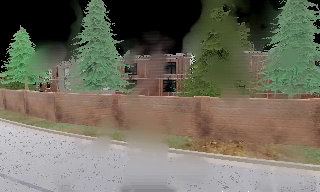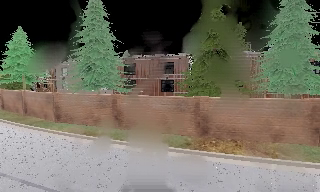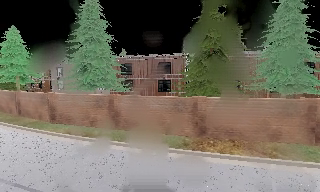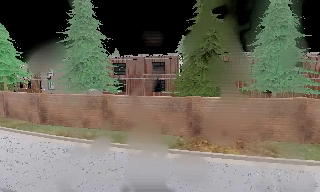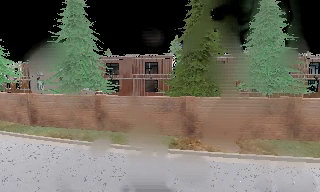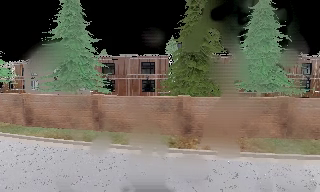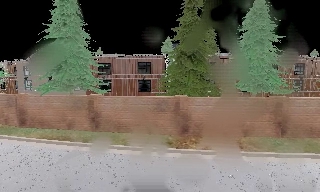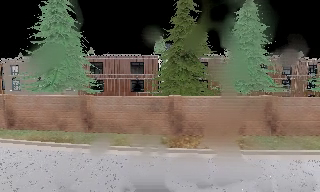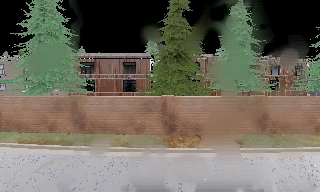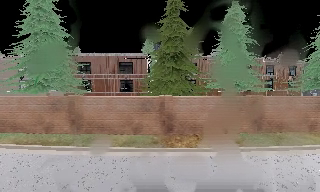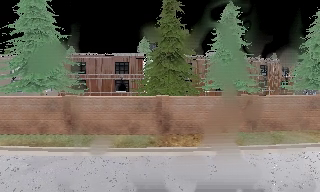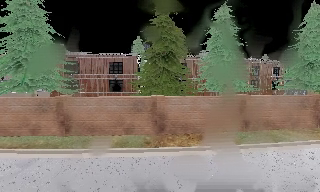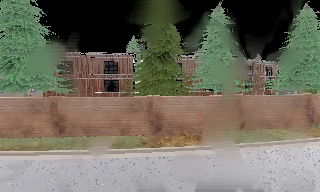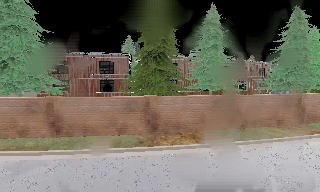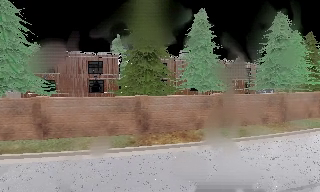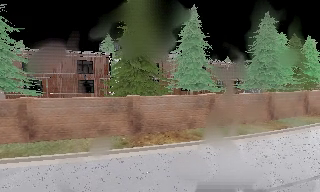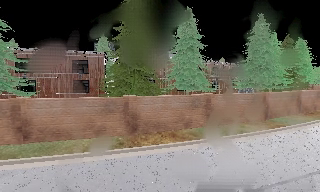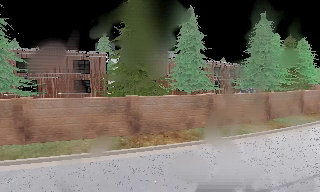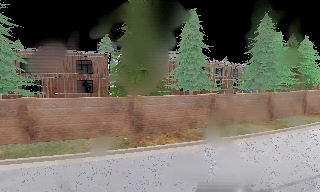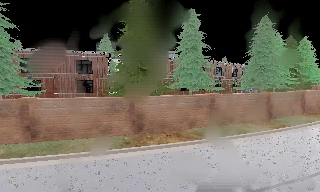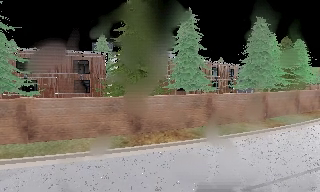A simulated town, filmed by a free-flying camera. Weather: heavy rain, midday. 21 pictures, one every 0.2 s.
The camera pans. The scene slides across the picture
to the left.
The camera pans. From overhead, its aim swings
clockwise.
0.0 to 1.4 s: The camera pans to its right, which is clockwise from overhead, by about 15 degrees. It travels to its left, about 0.5 m.
1.4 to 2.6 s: The scene slides to the left, as the camera pans about 10 degrees to its right.
2.6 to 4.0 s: The camera travels to its left, about 0.5 m.
The film runs forward here.
